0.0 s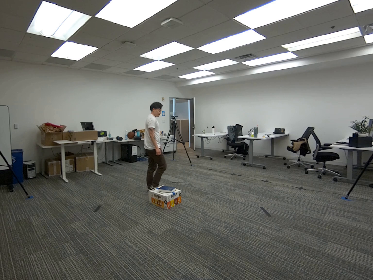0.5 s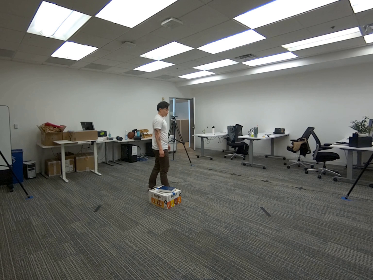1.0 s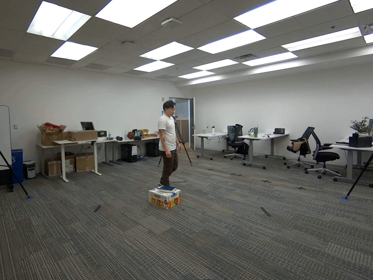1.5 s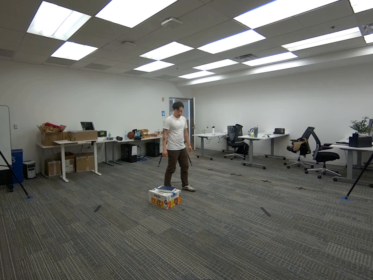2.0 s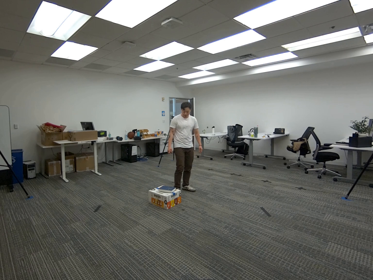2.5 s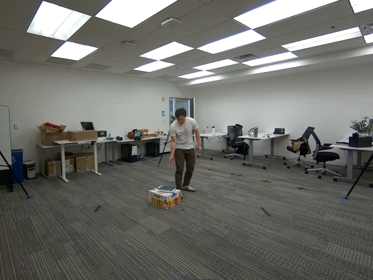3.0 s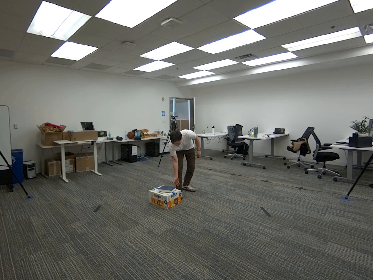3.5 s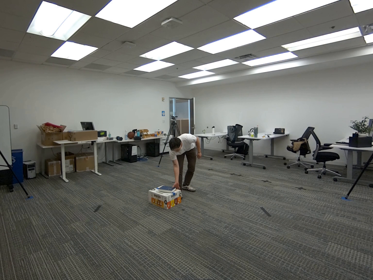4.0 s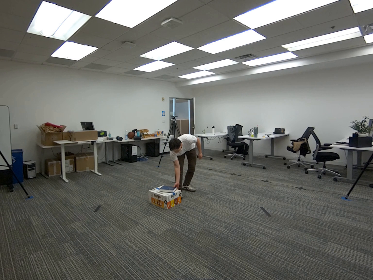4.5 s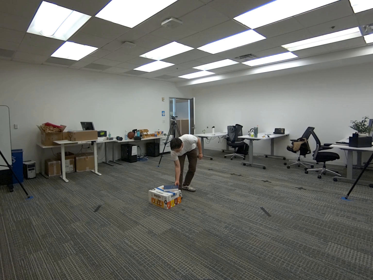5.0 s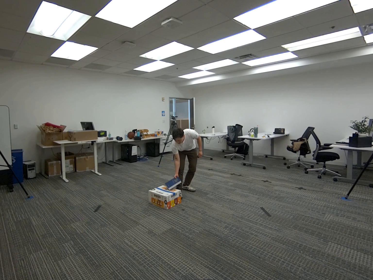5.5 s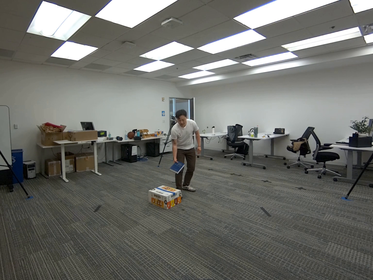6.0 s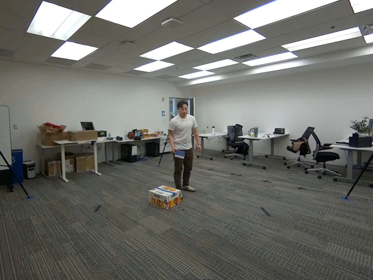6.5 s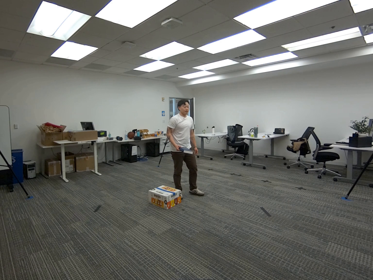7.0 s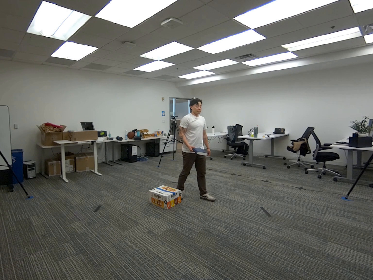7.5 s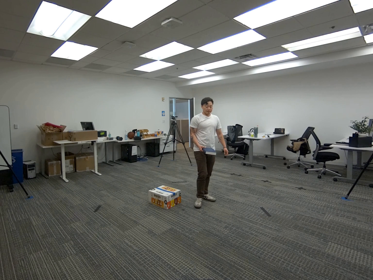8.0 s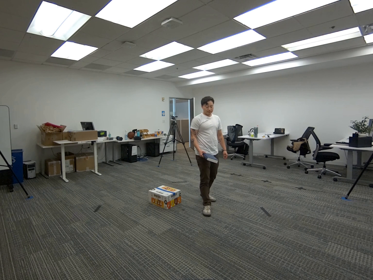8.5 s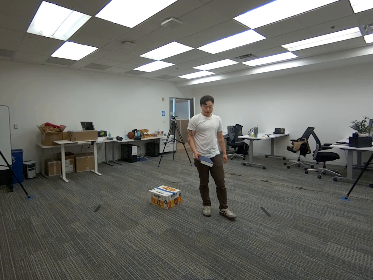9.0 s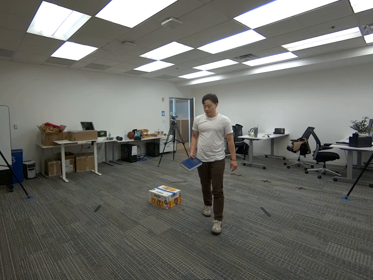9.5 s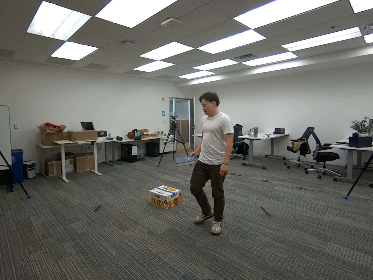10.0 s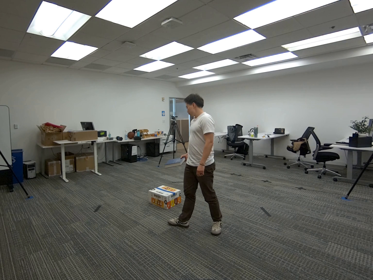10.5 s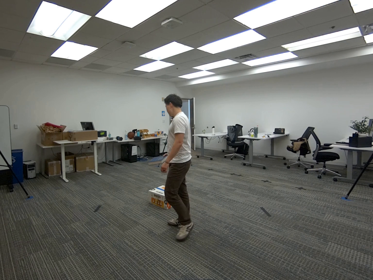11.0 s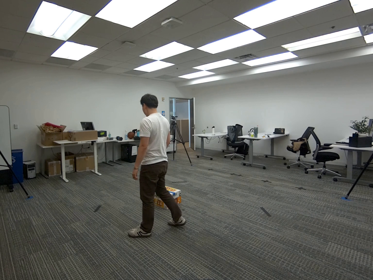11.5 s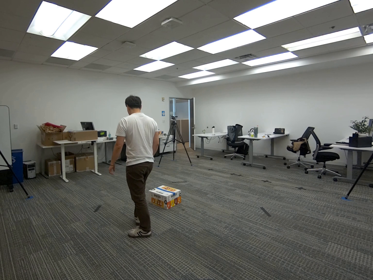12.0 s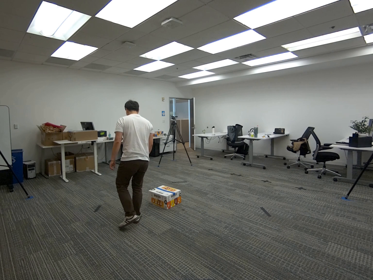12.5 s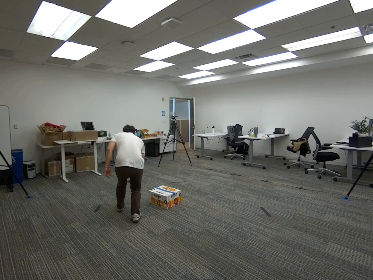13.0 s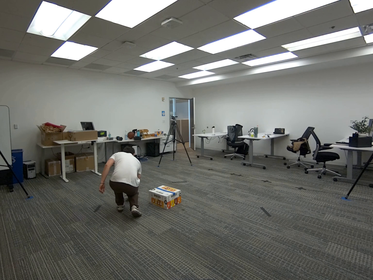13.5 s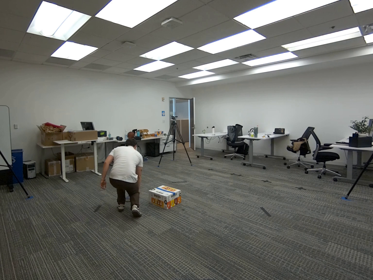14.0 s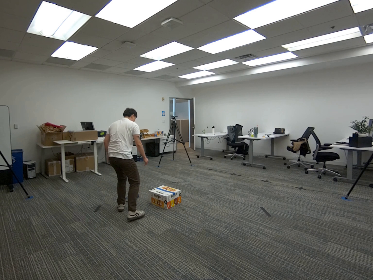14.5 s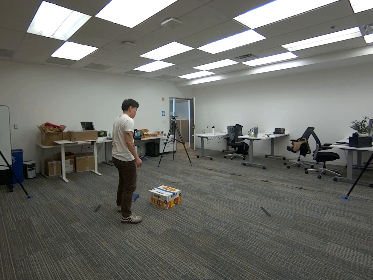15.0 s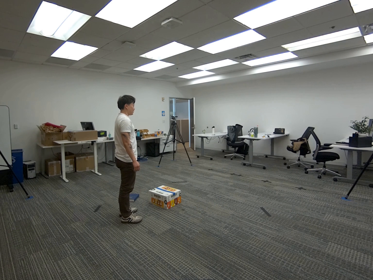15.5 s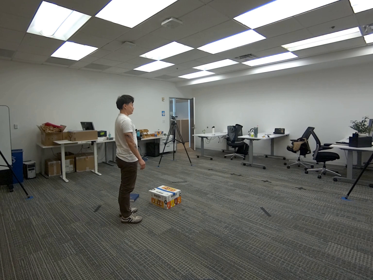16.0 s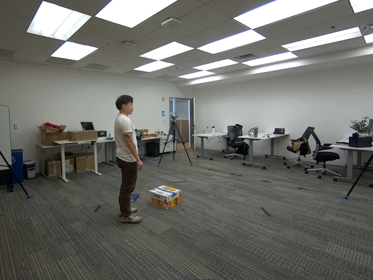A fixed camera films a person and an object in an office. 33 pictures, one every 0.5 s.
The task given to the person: Walk to the dark blue book on the snack box, use your right hand to pick up the book, walk around and place the book on the floor.
